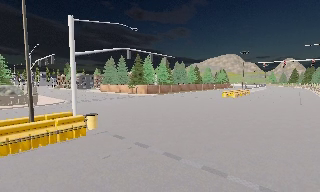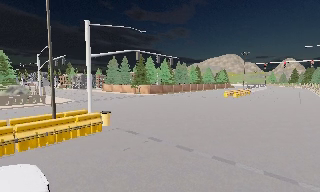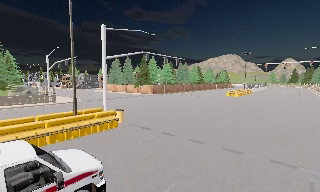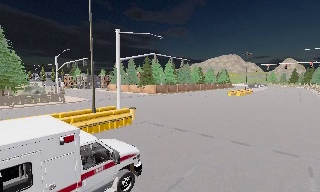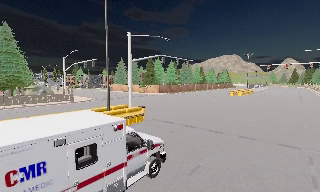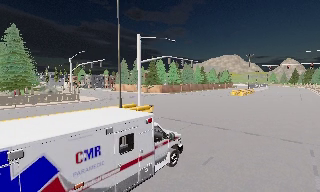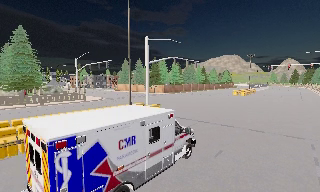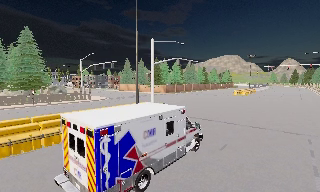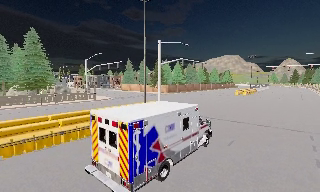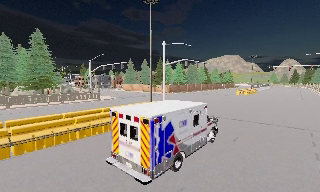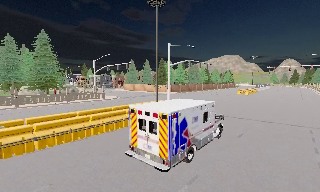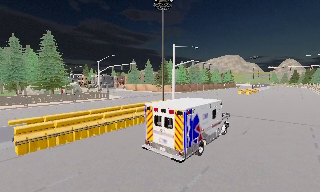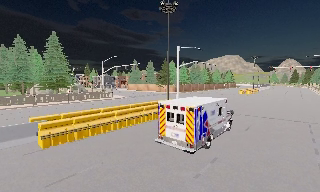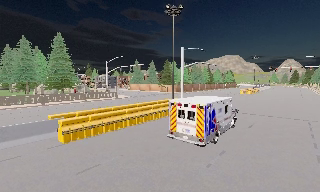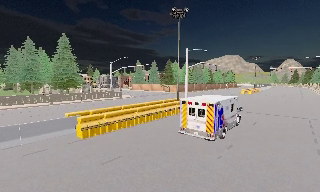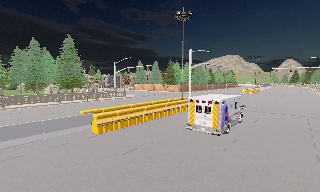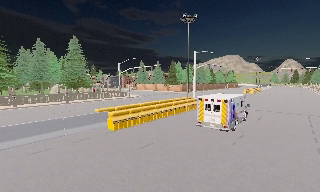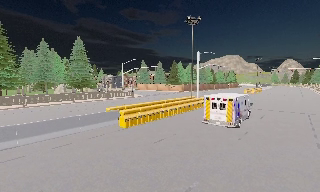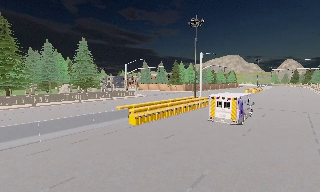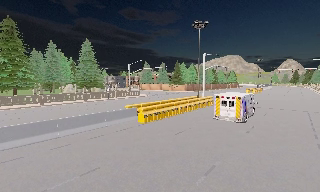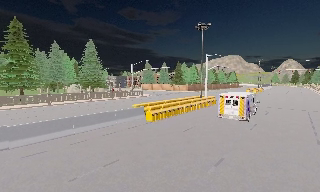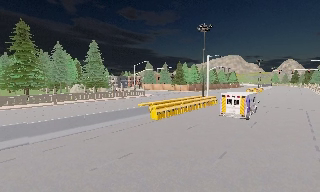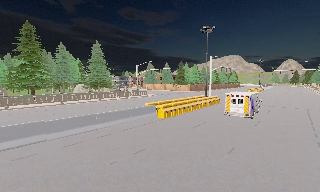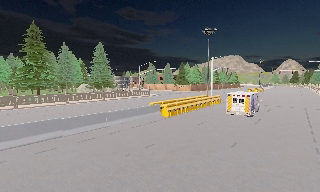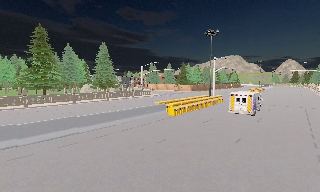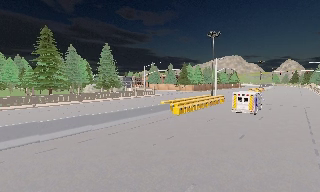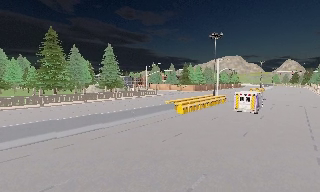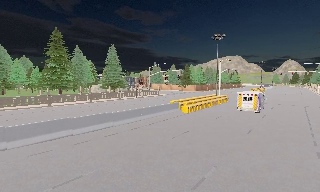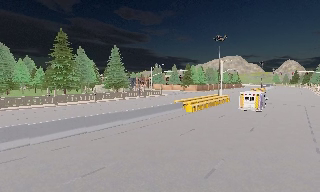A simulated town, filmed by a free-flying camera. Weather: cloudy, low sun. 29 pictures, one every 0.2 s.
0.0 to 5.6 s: The camera travels backward and to its left, about 25 m, so what stands in front gets smaller.
The film runs backward here.
